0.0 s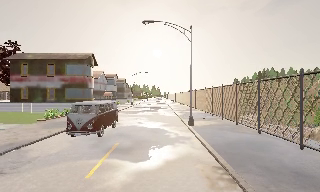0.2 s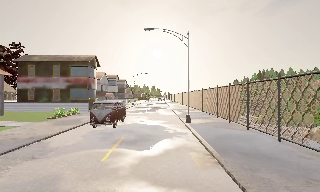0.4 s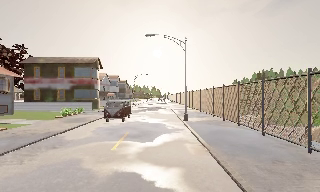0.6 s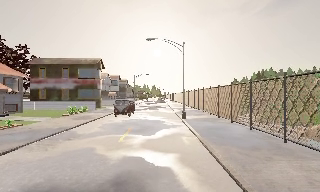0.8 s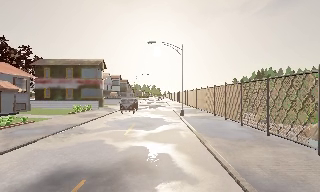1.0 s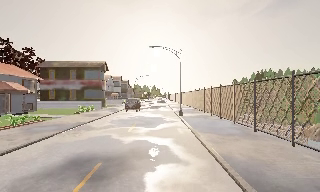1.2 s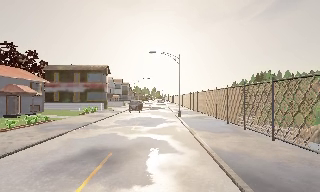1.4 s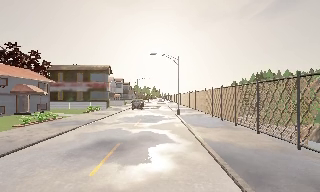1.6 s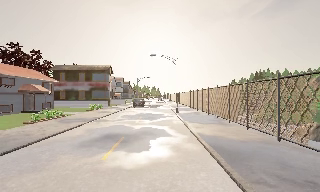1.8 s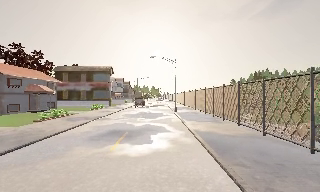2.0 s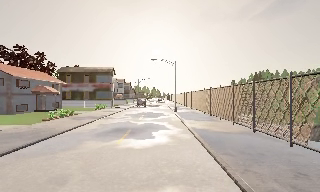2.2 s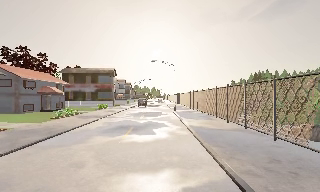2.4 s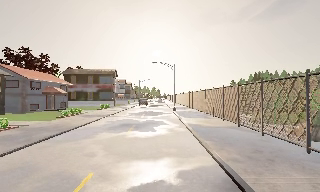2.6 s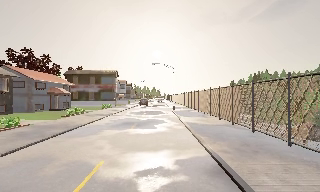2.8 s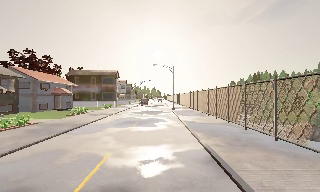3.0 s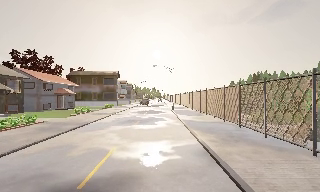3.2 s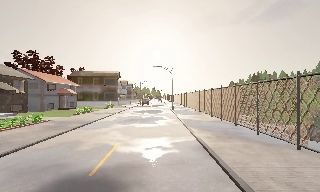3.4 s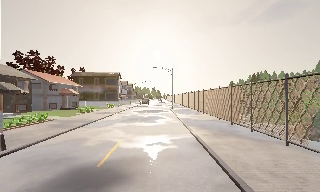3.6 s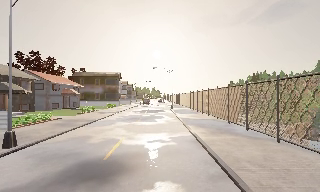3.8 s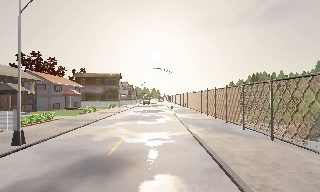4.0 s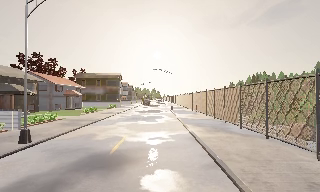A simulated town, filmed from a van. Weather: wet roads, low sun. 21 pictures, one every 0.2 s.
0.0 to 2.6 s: The camera travels backward, about 14 m, so what stands in front gets smaller.
2.6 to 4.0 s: The camera travels backward, about 4 m, so what stands in front gets smaller. It loses speed.
The film runs backward here.
